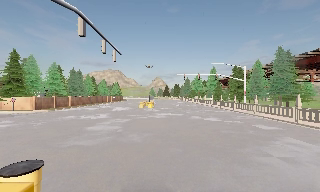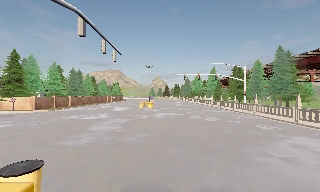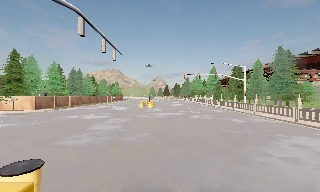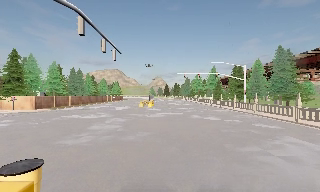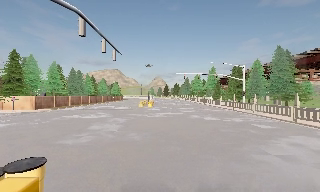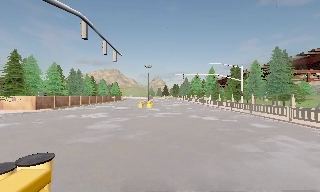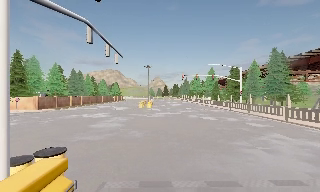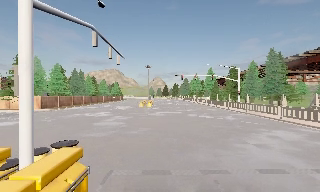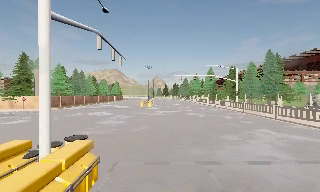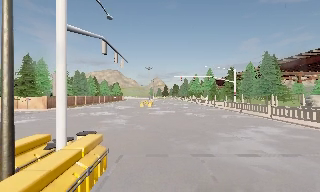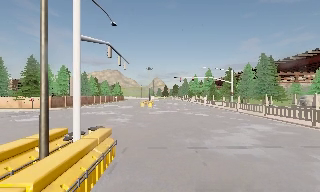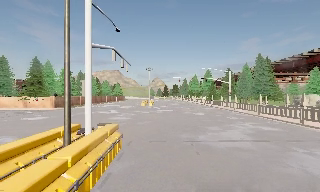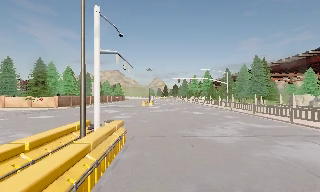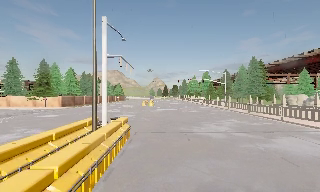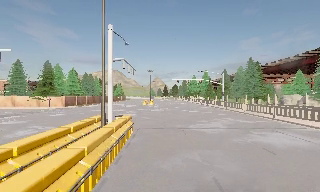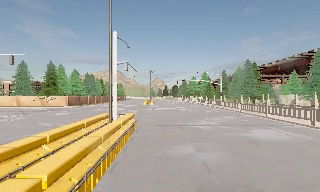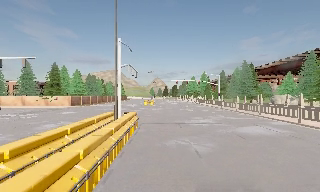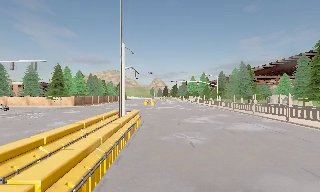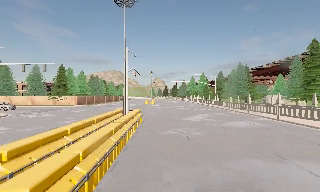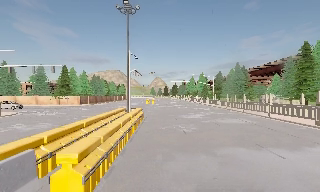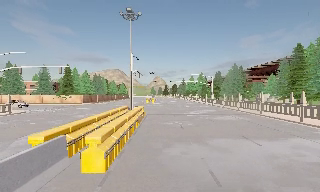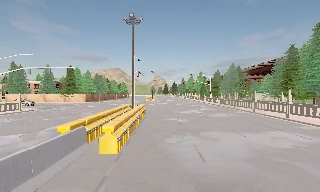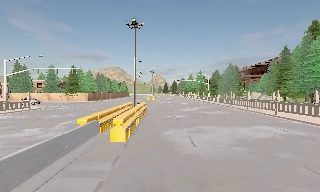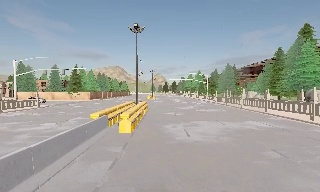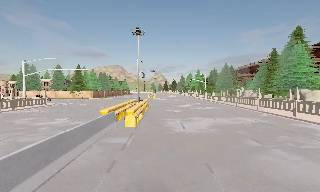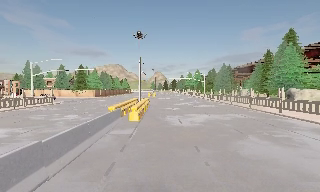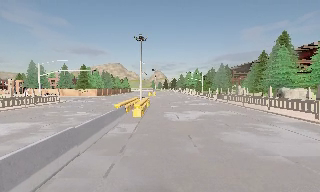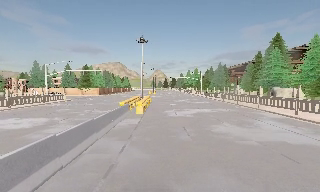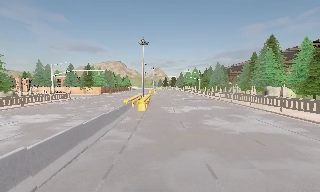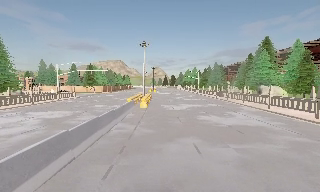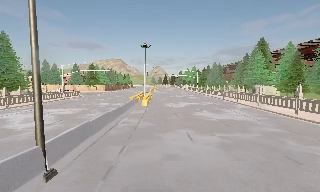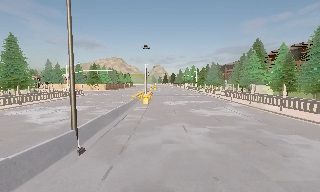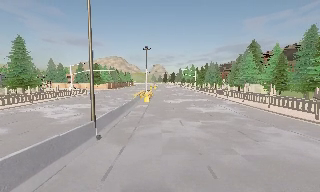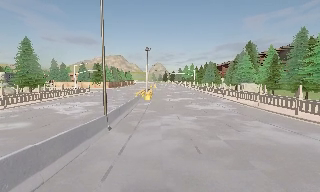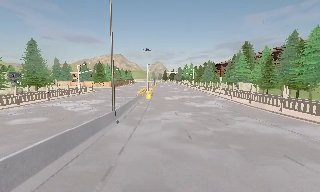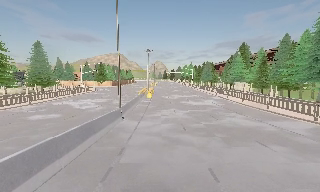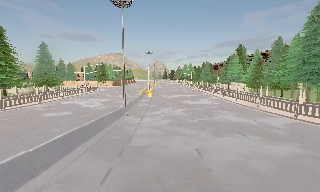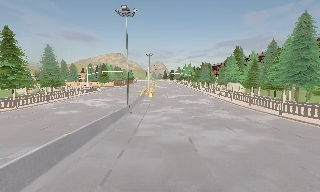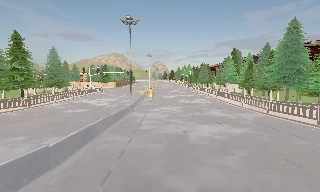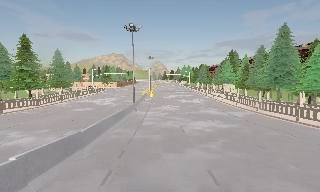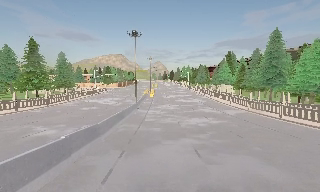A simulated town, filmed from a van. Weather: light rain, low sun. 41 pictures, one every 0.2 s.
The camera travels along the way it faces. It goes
backward.
0.0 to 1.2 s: The camera travels backward, about 1 m, so what stands in front gets smaller. It gains speed.
1.2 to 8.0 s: The camera travels backward, about 55 m, so what stands in front gets smaller. It gains speed.
The film runs backward here.
